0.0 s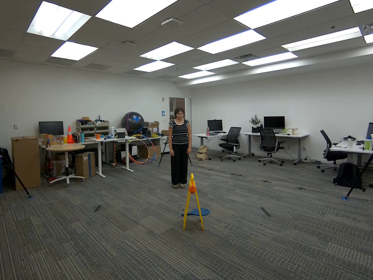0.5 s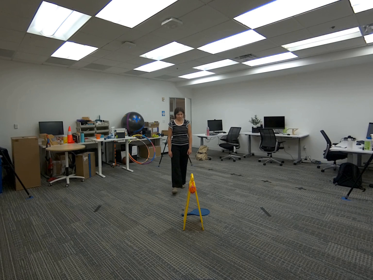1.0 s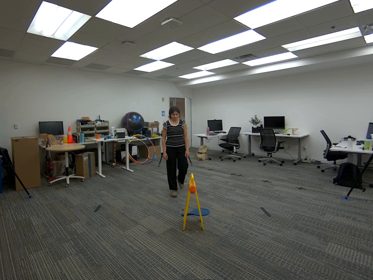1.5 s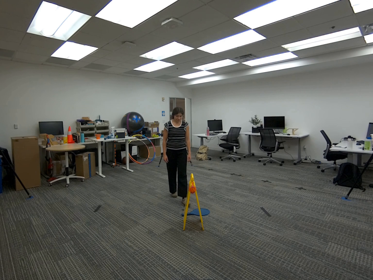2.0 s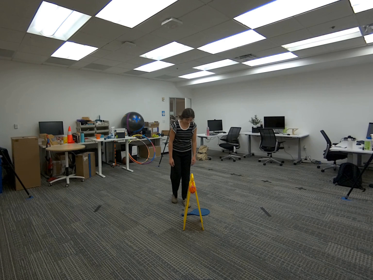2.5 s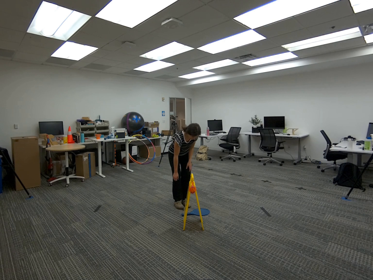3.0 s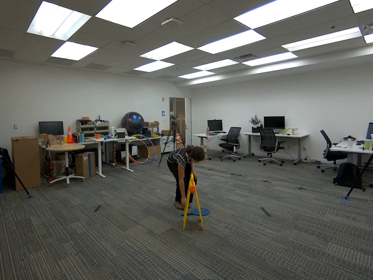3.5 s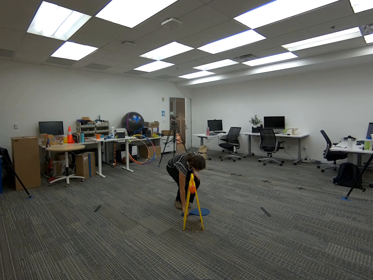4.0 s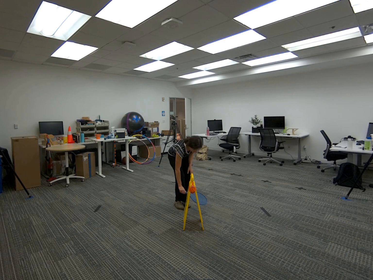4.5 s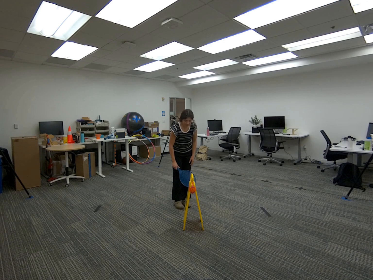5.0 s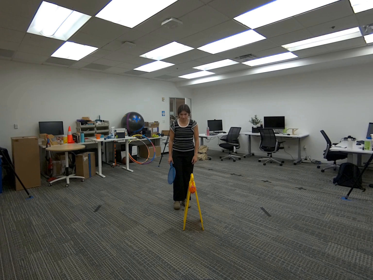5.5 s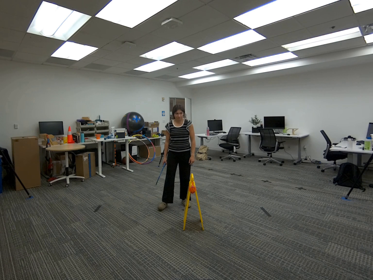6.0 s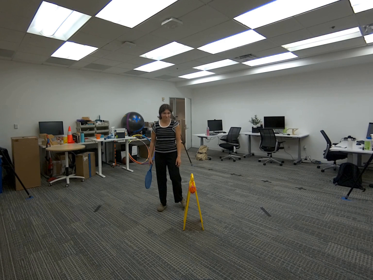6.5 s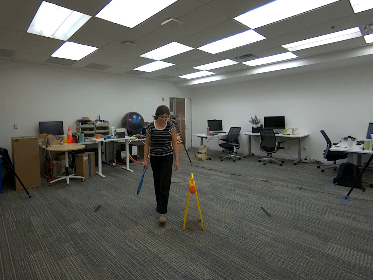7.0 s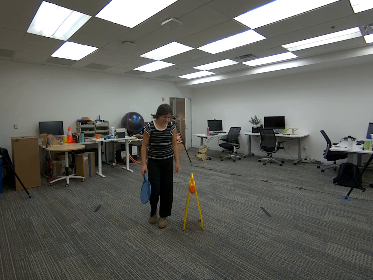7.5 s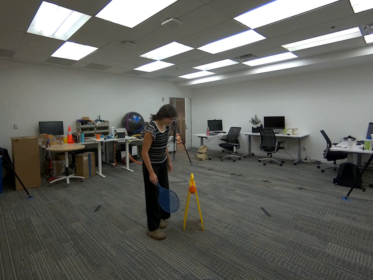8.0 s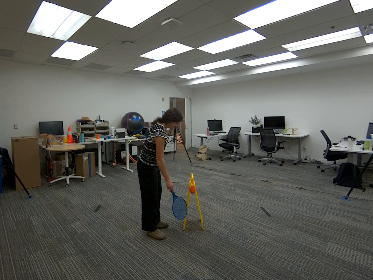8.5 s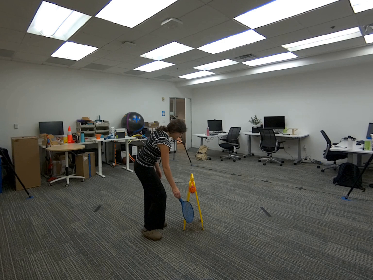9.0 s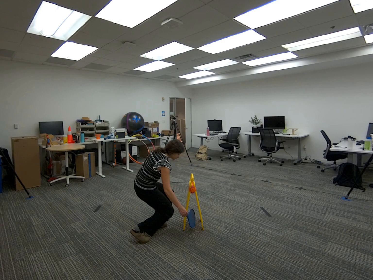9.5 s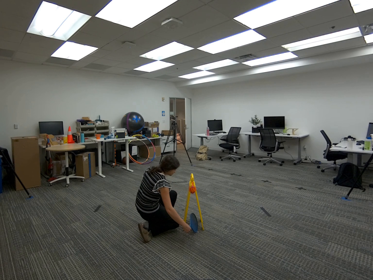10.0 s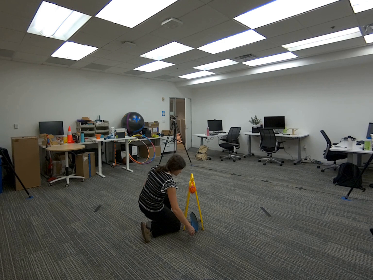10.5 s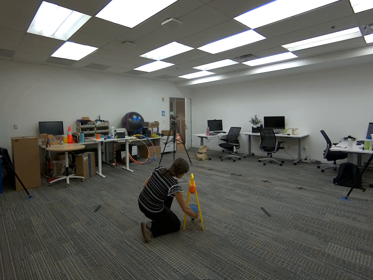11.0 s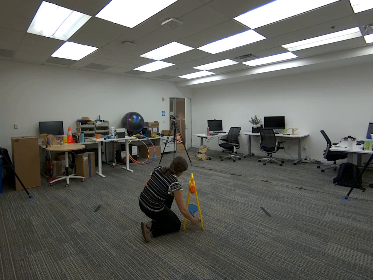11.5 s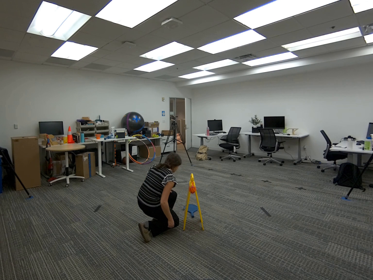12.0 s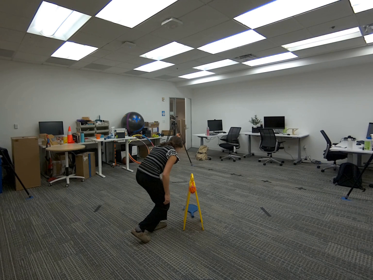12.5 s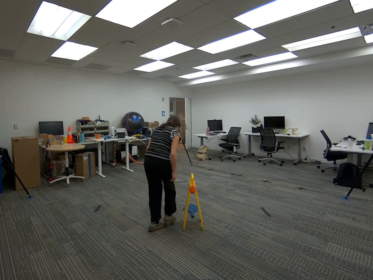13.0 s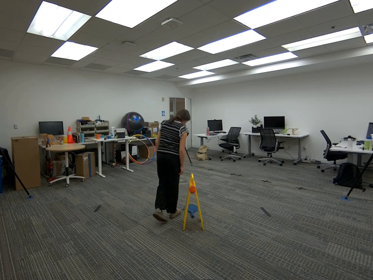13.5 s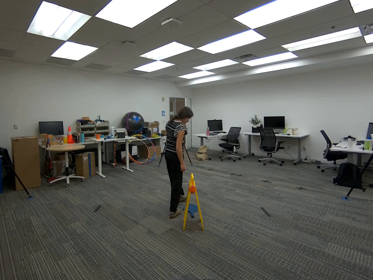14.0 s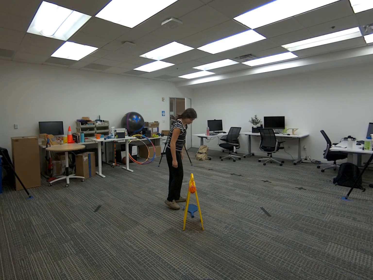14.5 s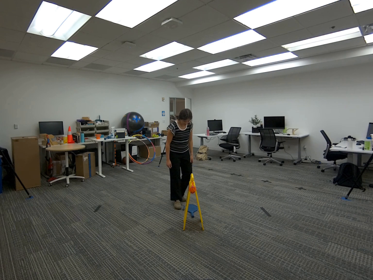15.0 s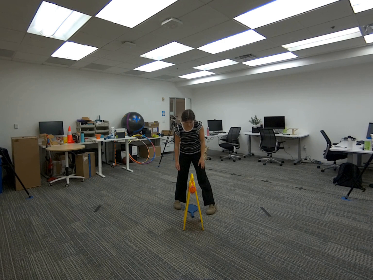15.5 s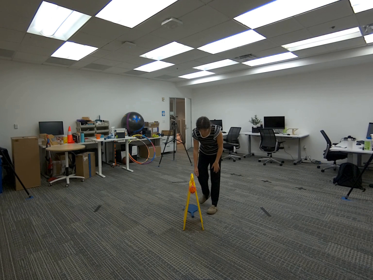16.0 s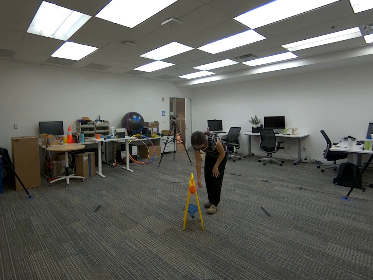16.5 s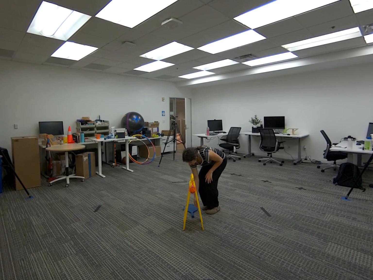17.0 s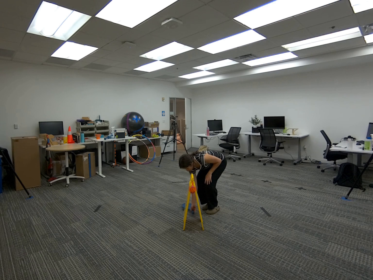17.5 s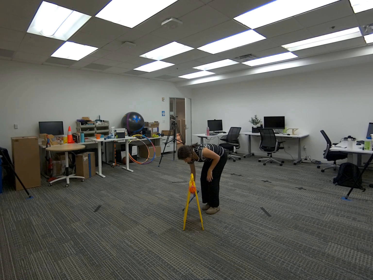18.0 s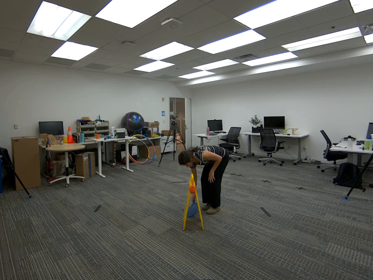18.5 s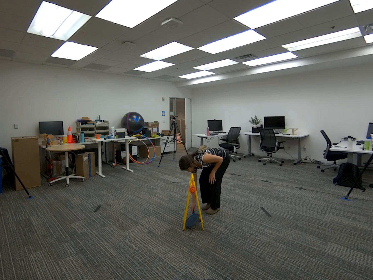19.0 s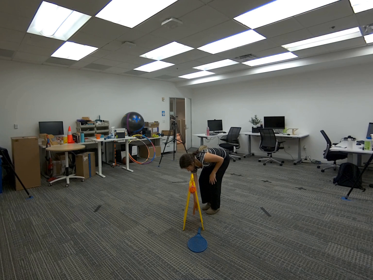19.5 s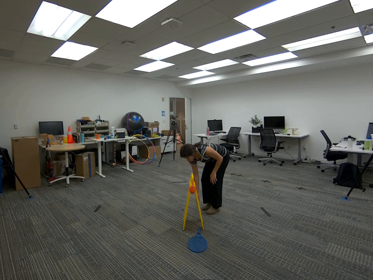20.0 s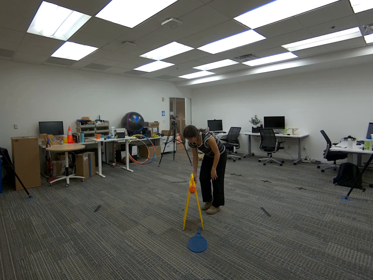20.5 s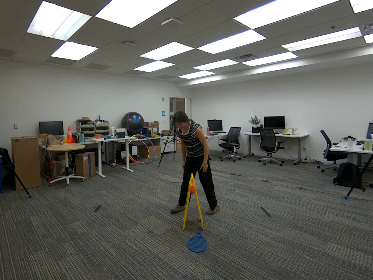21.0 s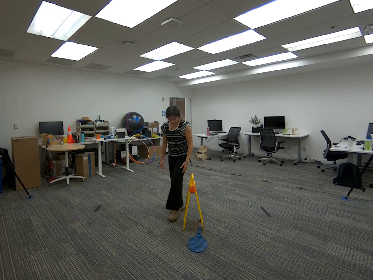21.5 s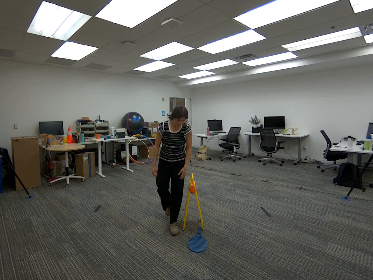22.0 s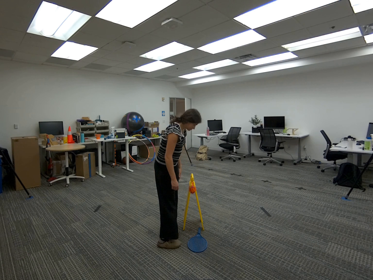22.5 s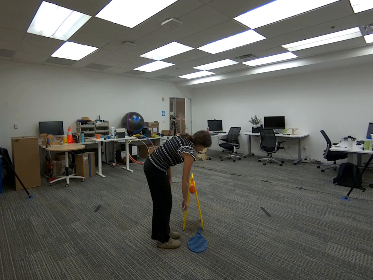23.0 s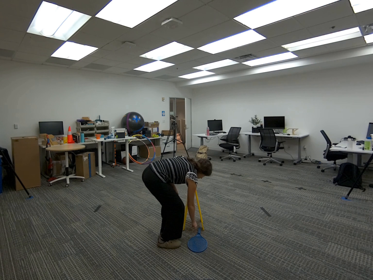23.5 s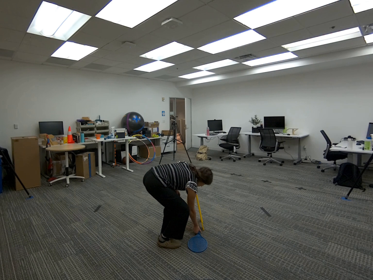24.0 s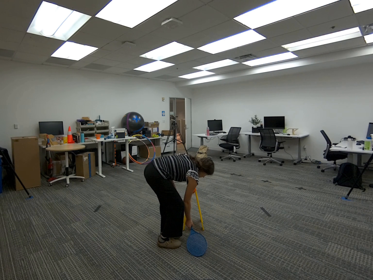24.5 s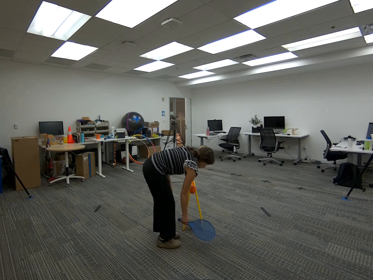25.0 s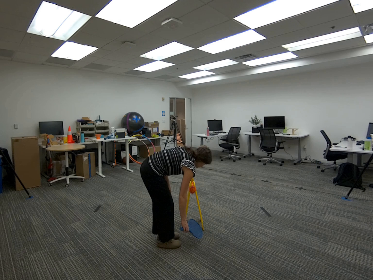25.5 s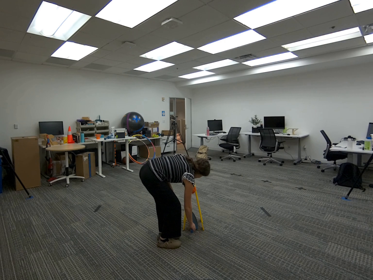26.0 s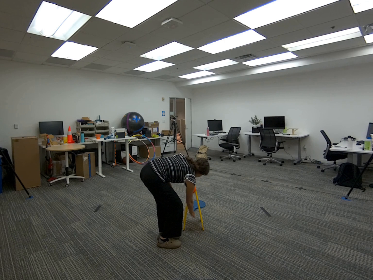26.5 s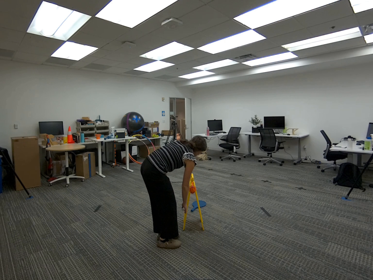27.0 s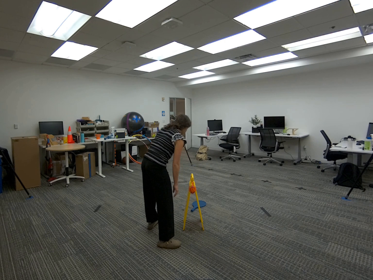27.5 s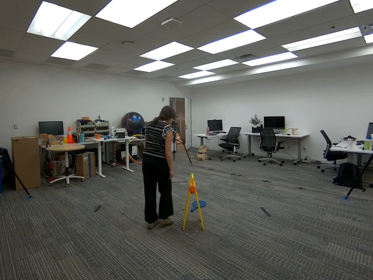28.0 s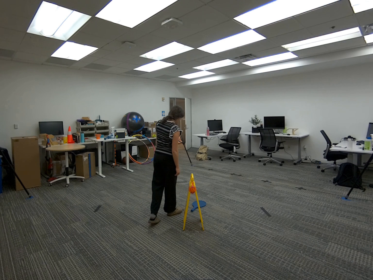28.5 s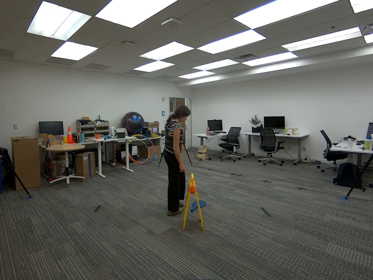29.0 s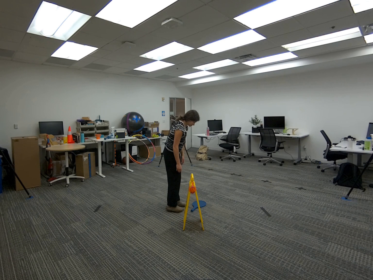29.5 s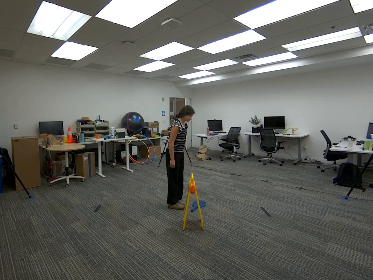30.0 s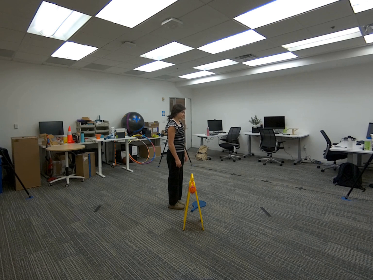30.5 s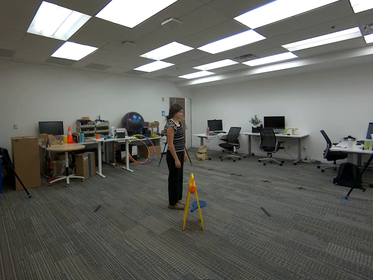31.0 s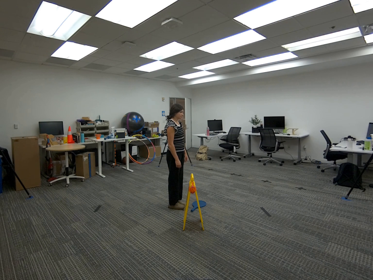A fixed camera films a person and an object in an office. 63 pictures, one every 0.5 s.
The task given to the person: Walk to the tennis racket on the ground and pick it up with your right hand. Walk over to the wet floor sign, bend down, and slide or toss the racket through the opening of the sign. Move to the other side, retrieve the racket, and pass it back through the sign again. Then pick the racket up, walk around to the other side, and place the racket on the ground.
